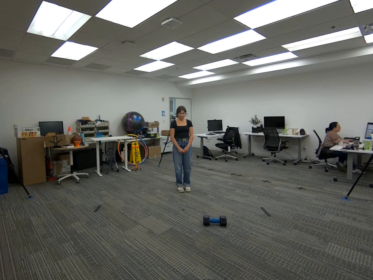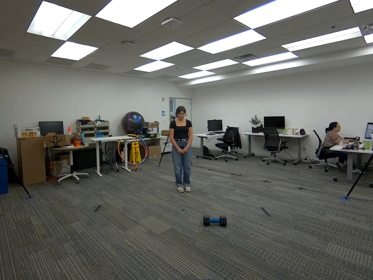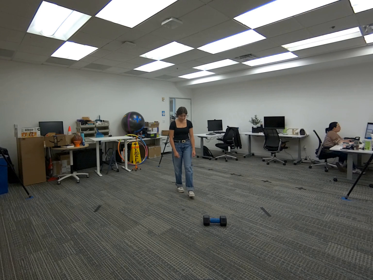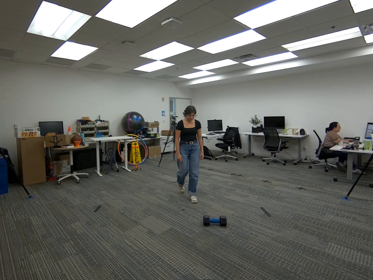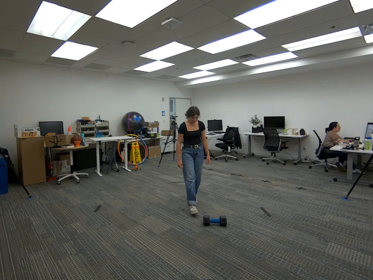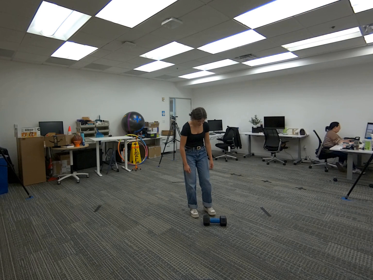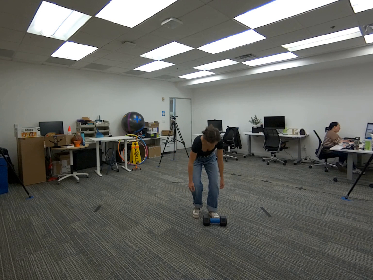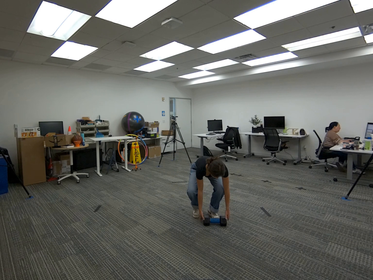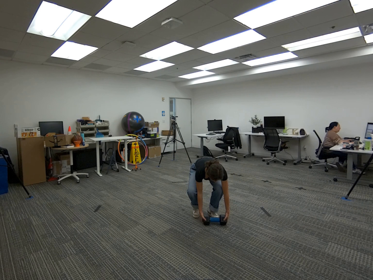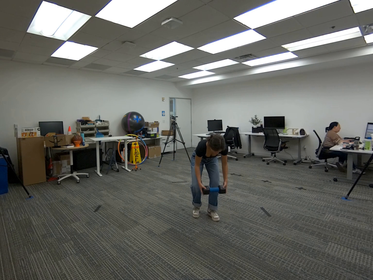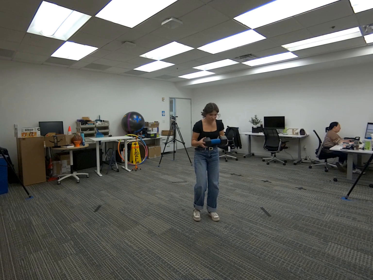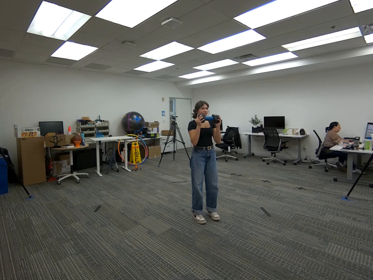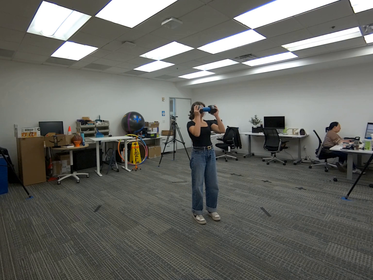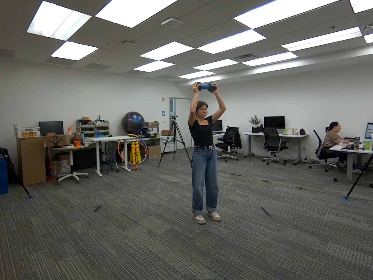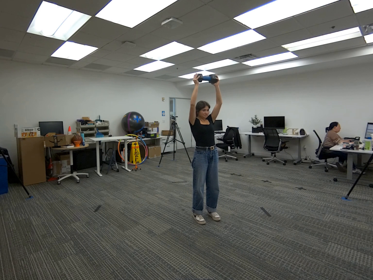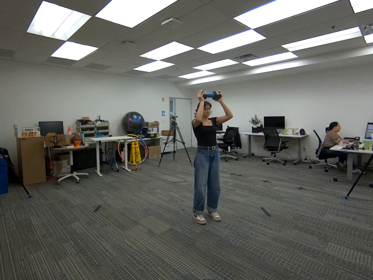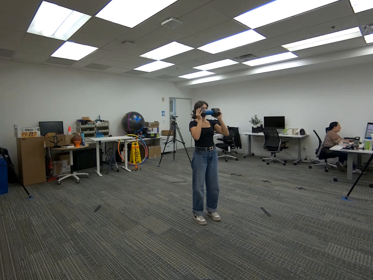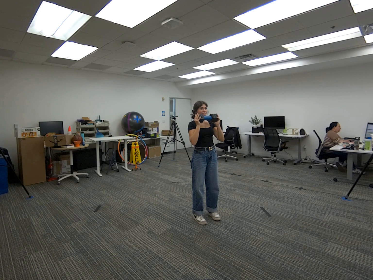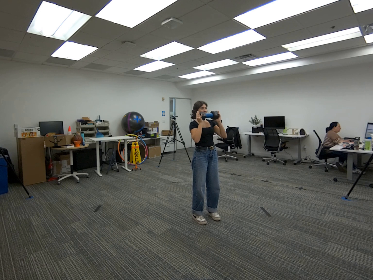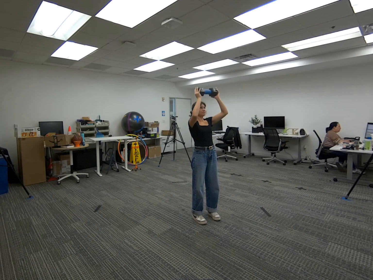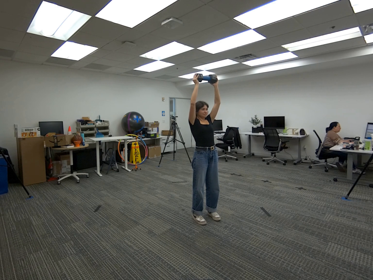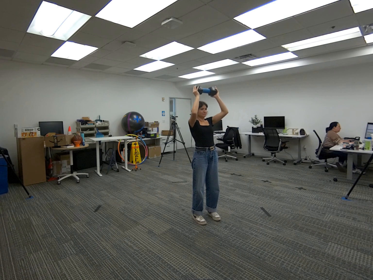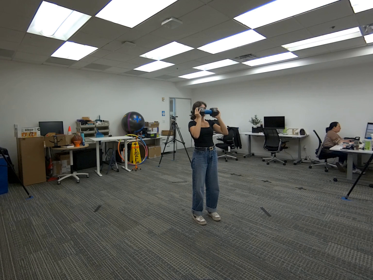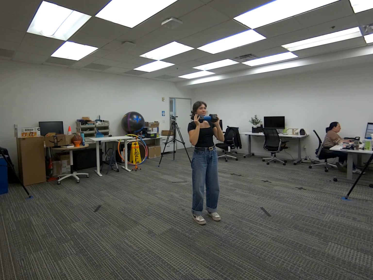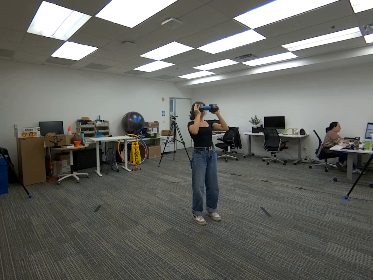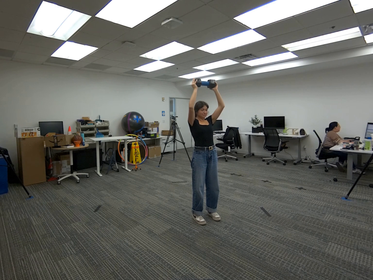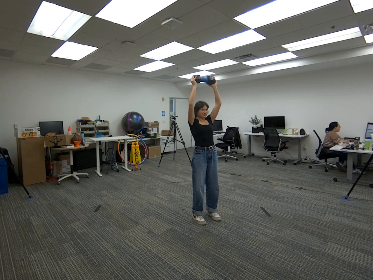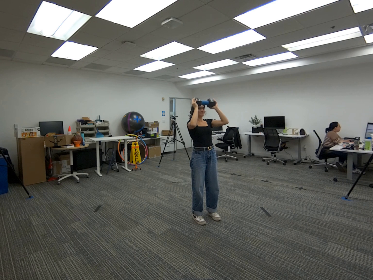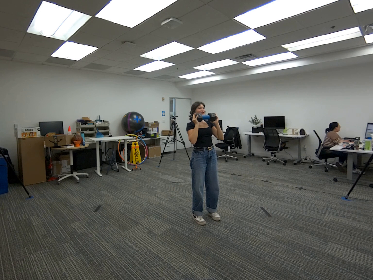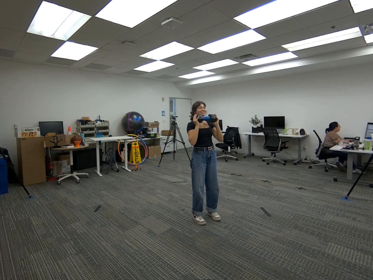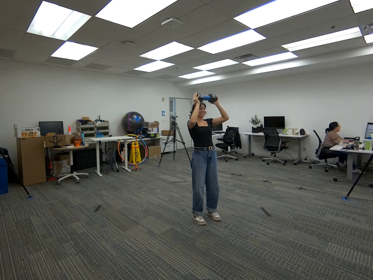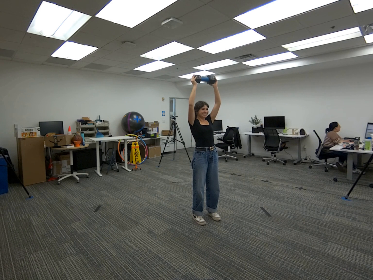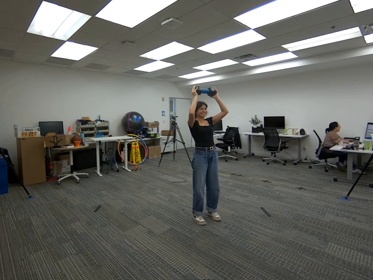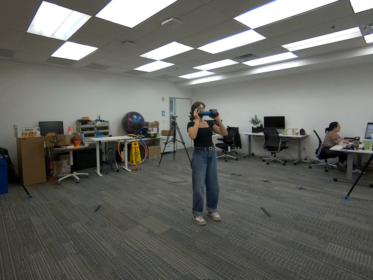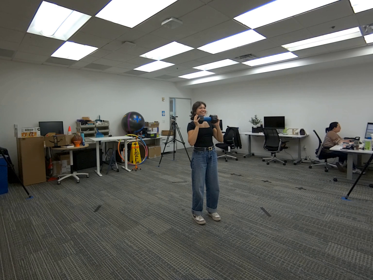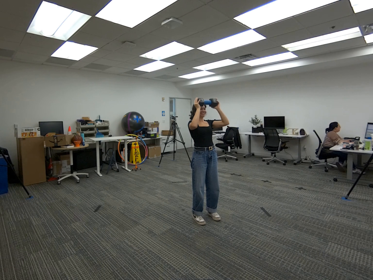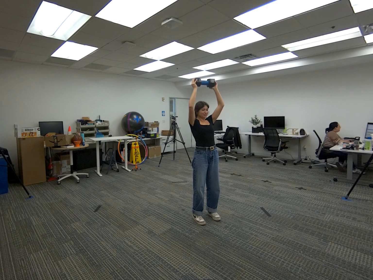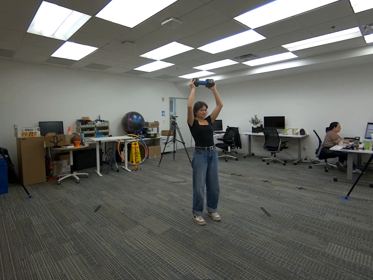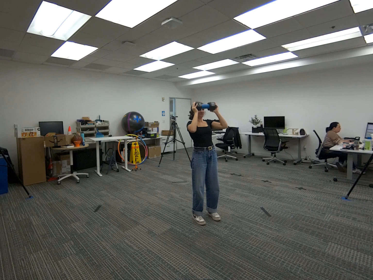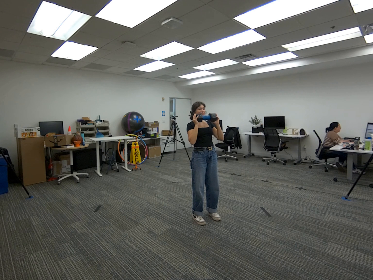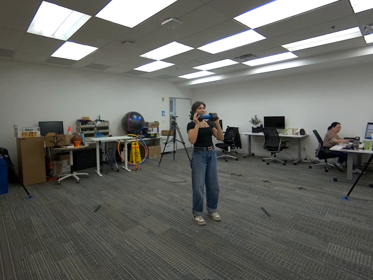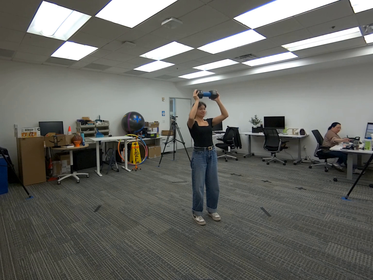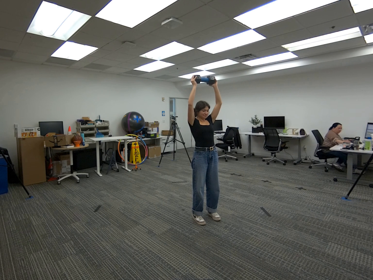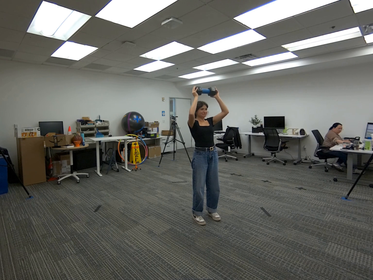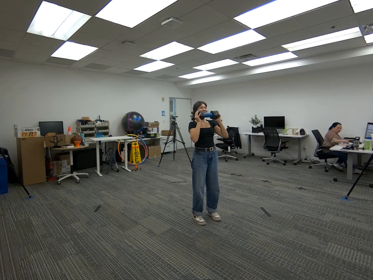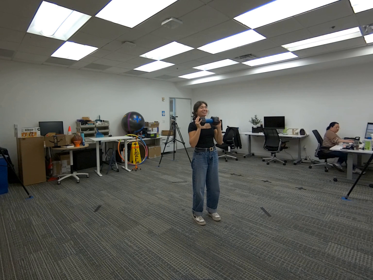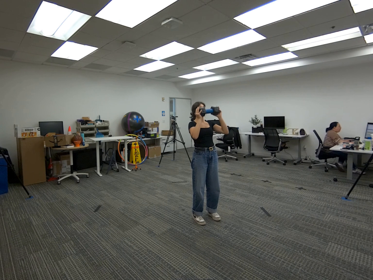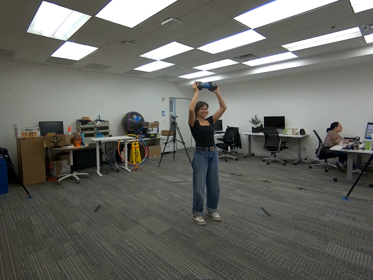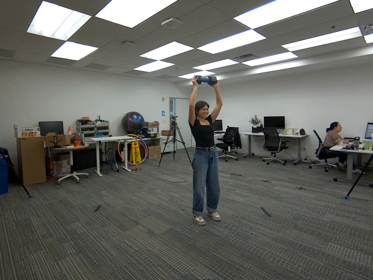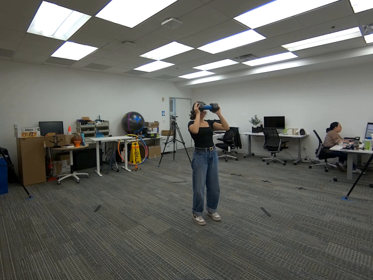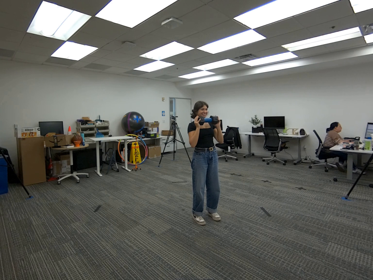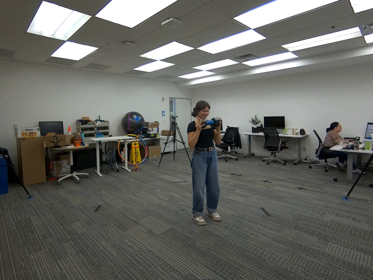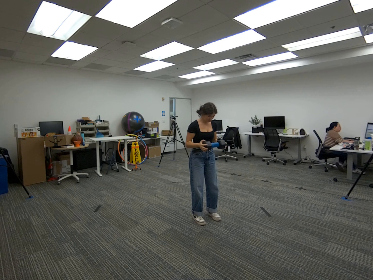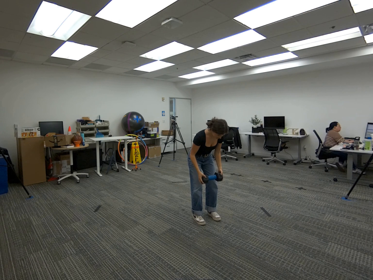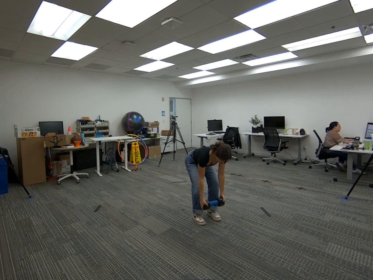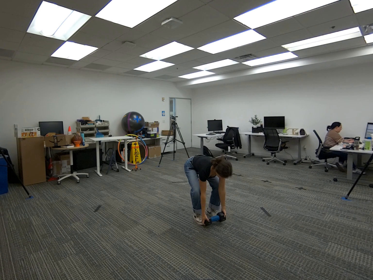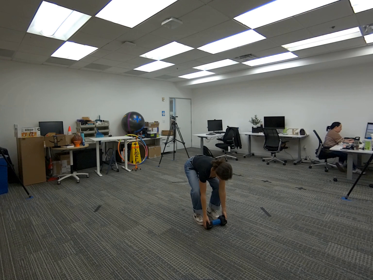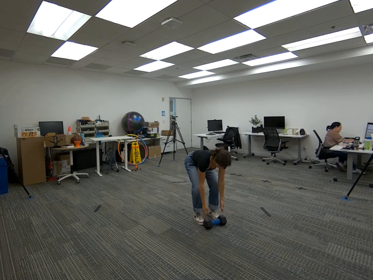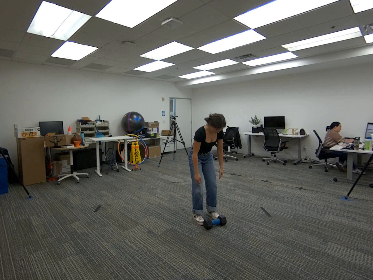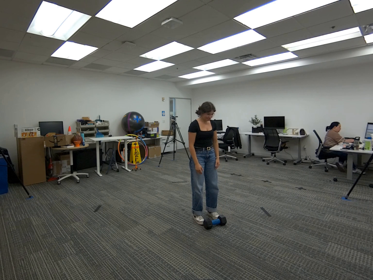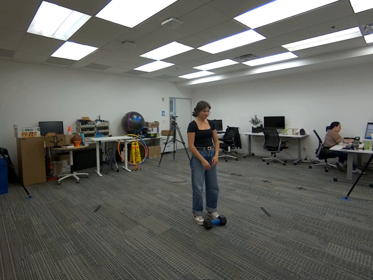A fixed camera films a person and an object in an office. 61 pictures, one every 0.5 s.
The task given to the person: Walk to the dumbbell and grasp it with both hands. Lift the dumbbell to shoulder height, then press it overhead until your arms are extended. Lower the dumbbell back to shoulder height and repeat the movement continuously. When finished, carefully lower the dumbbell and place it back on the ground.
